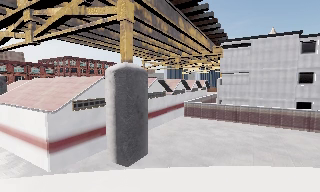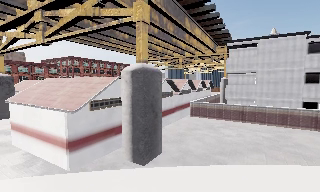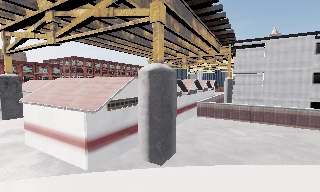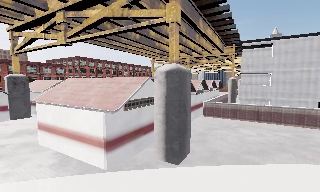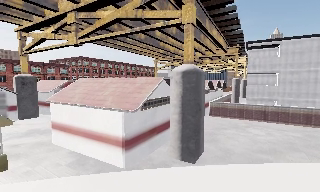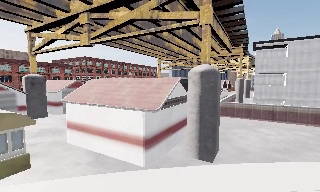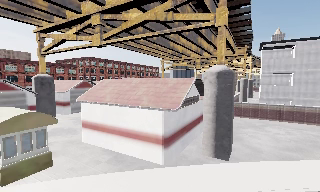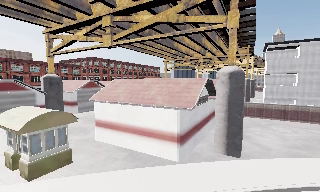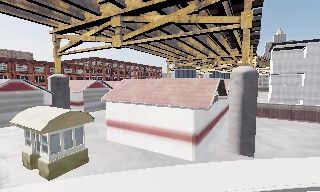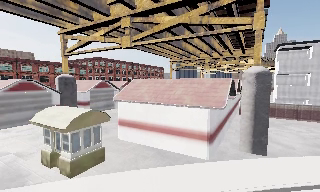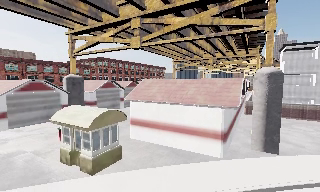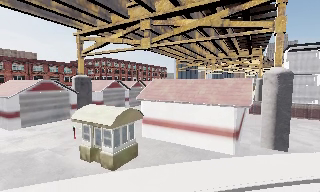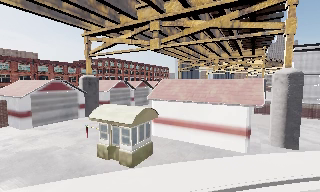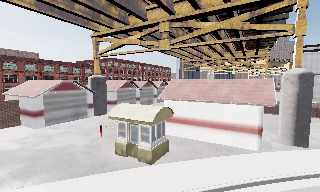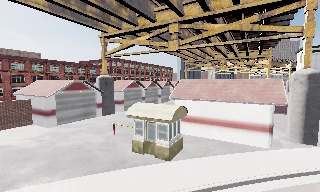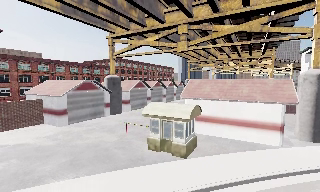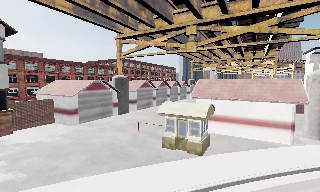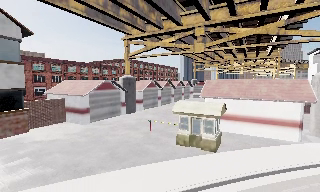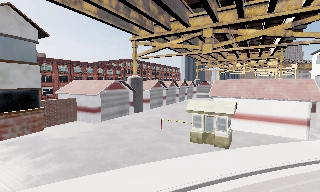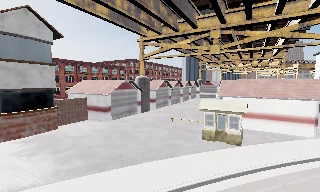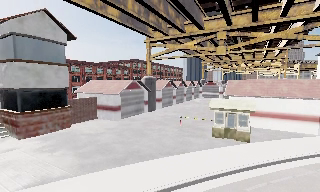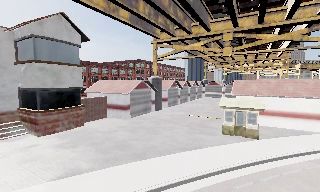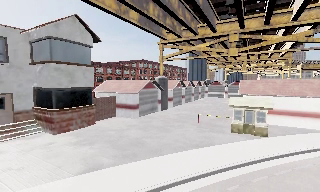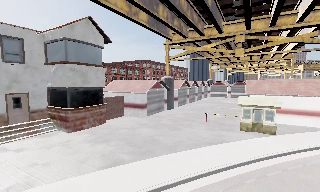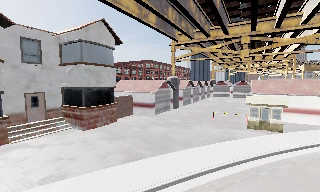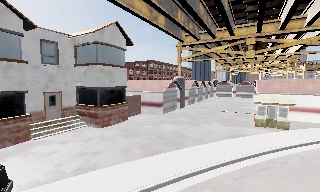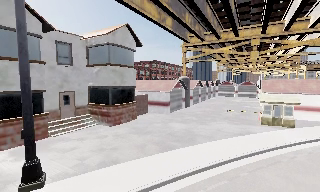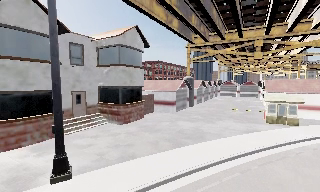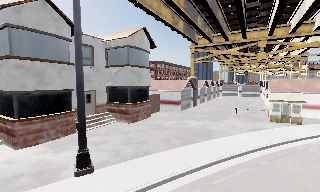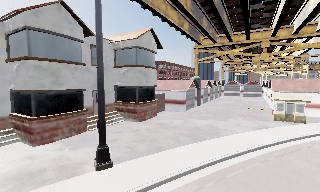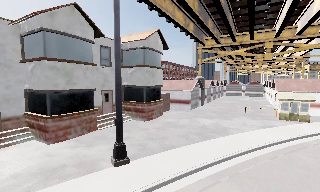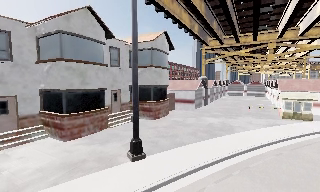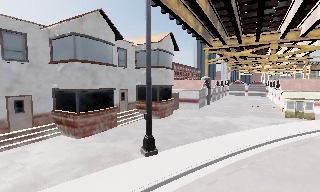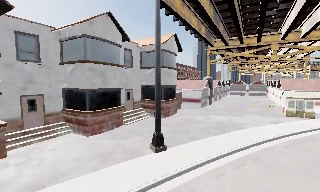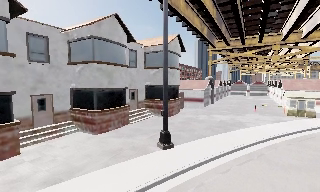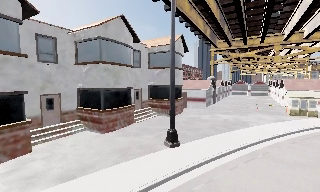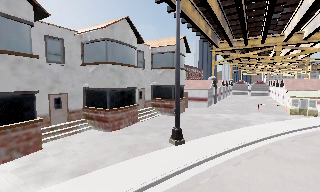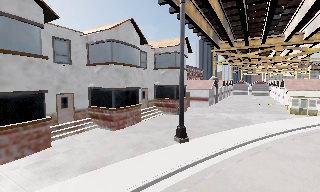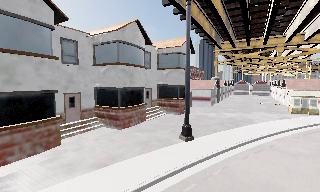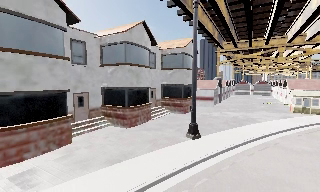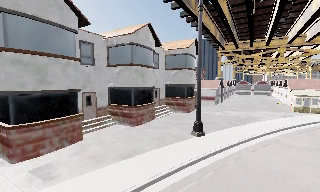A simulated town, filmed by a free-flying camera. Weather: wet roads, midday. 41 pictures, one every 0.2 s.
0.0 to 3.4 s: The camera travels to its left, about 14 m, so close, fixed things drift to the right.
3.4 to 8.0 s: The camera travels to its left and backward, about 18 m, so close, fixed things drift to the right. It loses speed.
The film runs forward here.
